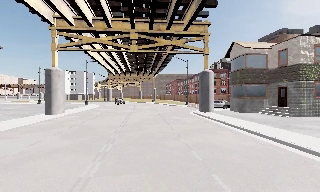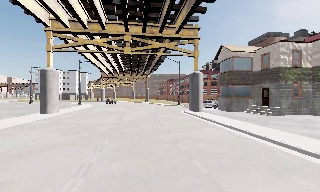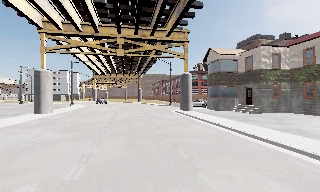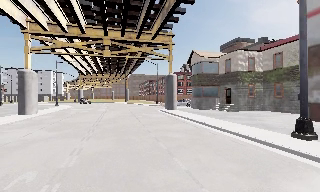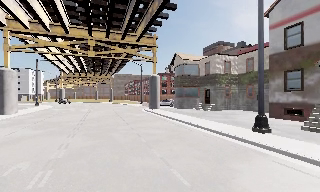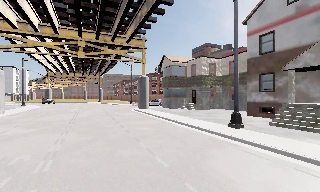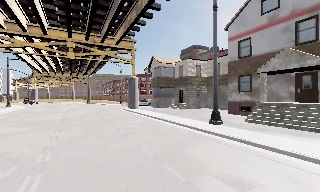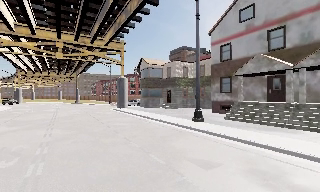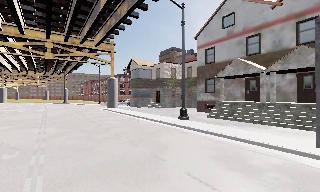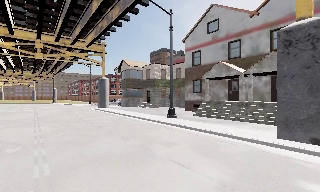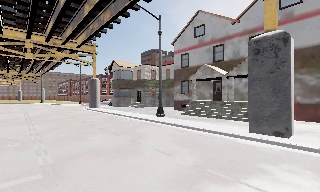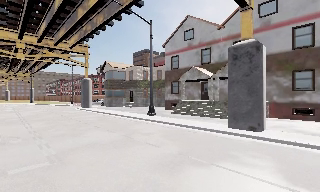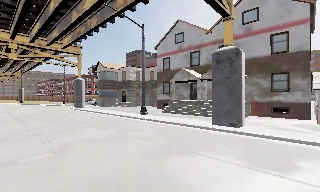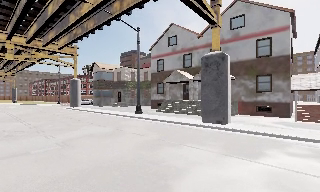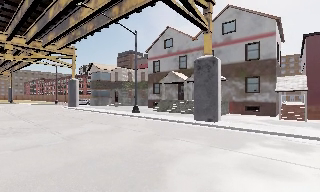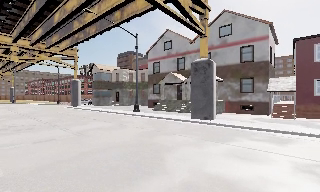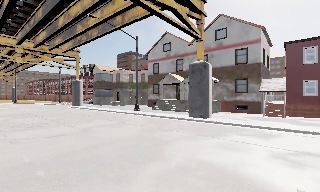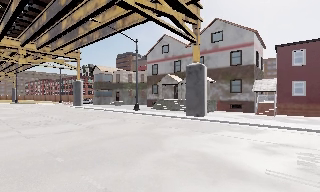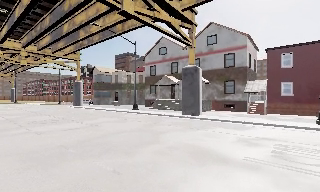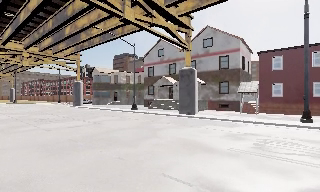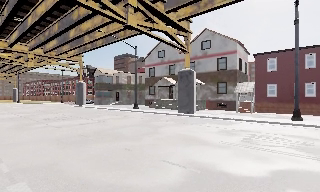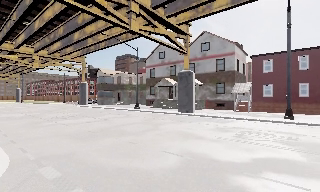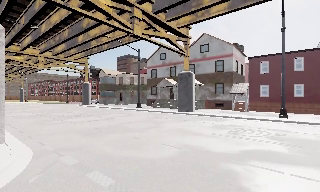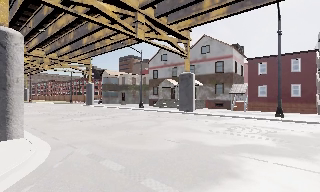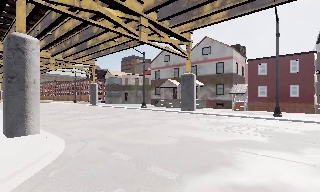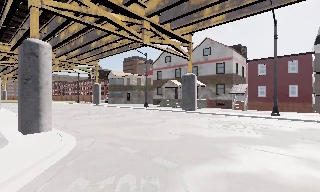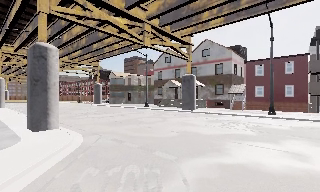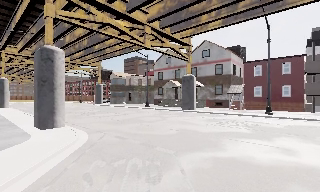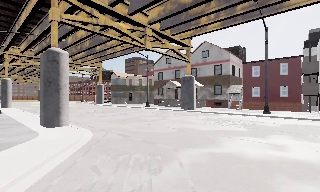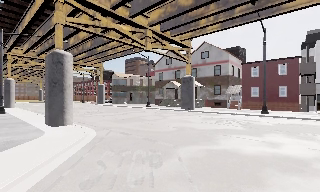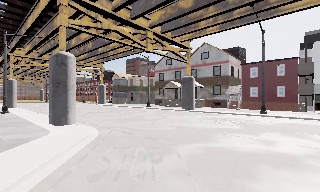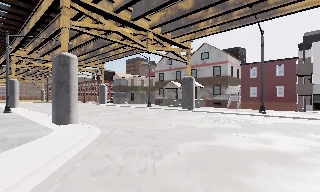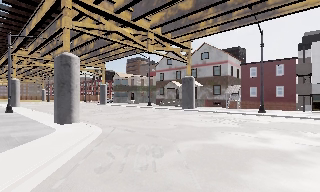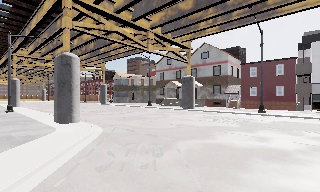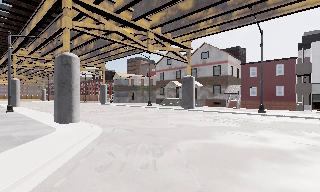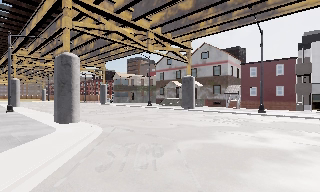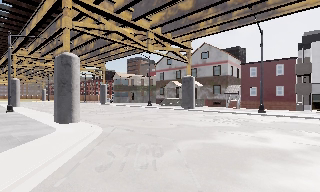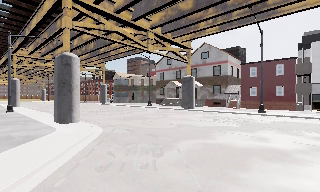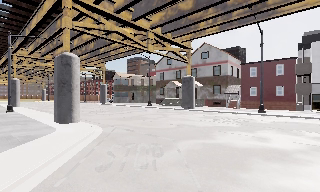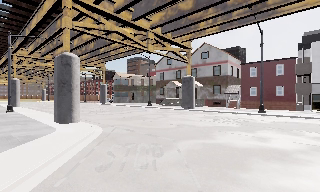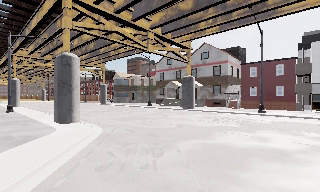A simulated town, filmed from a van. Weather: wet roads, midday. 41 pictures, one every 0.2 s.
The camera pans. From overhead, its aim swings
clockwise.
The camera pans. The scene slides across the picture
to the left.
0.0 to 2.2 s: The camera pans to its right, which is clockwise from overhead, by about 40 degrees. It travels backward, about 11 m.
2.2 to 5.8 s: The camera travels backward, about 15 m, so what stands in front gets smaller. It loses speed.
5.8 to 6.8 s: The camera travels backward, about 1 m, so what stands in front gets smaller. It loses speed.
6.8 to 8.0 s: The camera keeps its place and its aim.
The film runs backward here.
